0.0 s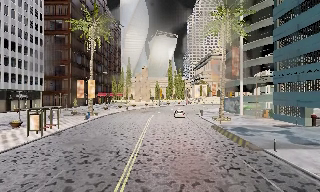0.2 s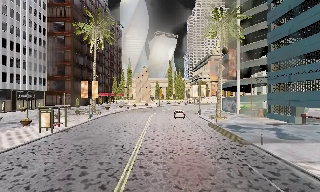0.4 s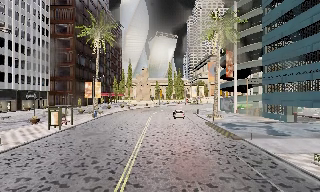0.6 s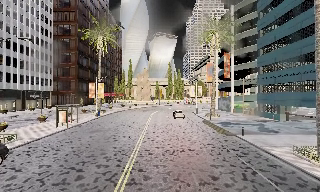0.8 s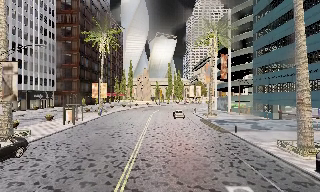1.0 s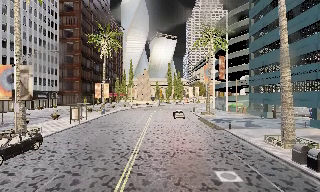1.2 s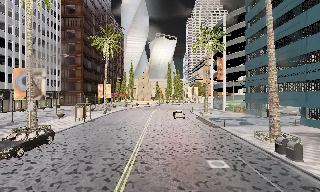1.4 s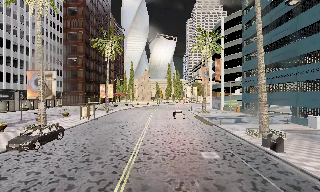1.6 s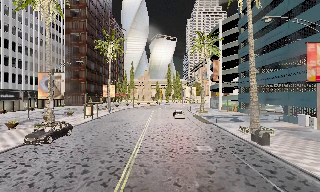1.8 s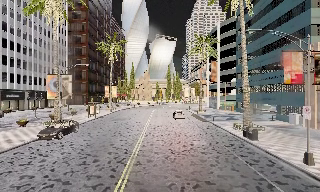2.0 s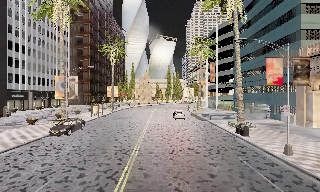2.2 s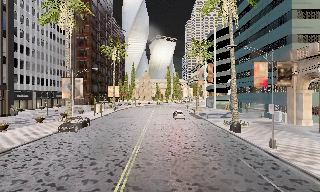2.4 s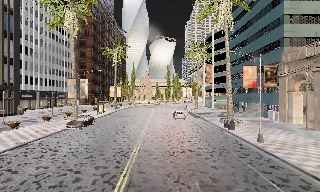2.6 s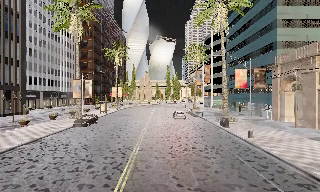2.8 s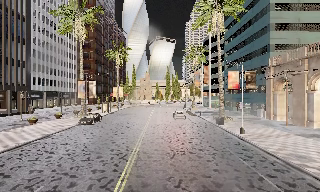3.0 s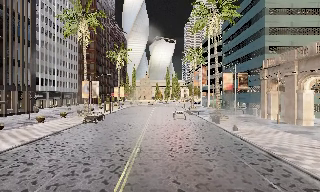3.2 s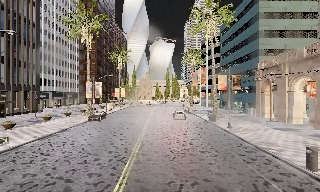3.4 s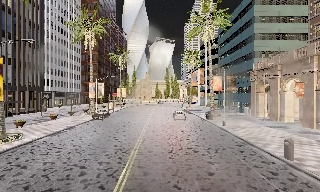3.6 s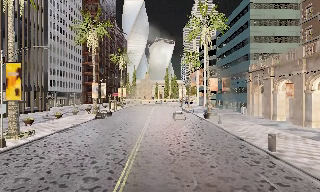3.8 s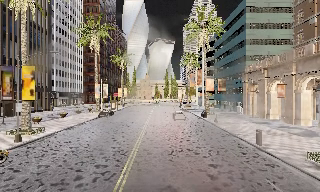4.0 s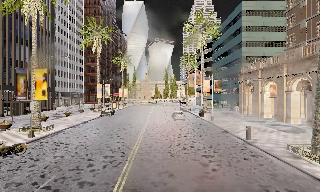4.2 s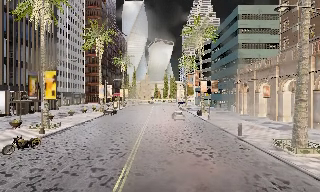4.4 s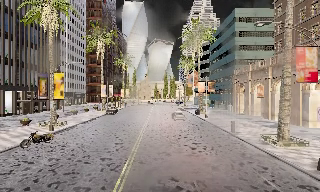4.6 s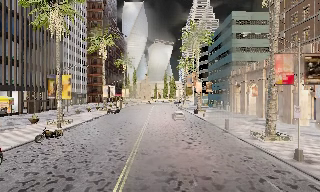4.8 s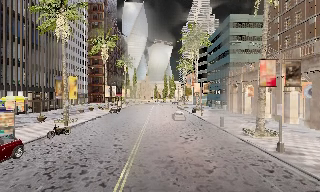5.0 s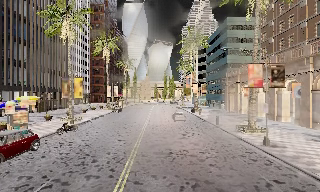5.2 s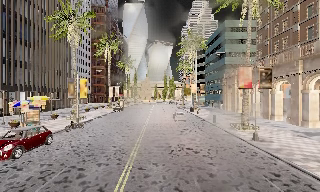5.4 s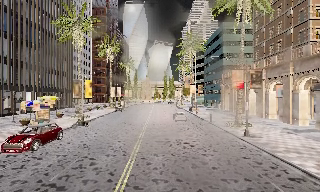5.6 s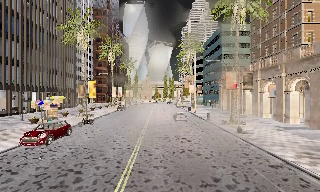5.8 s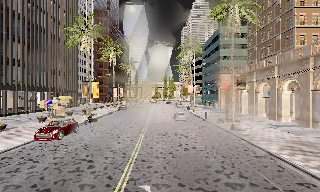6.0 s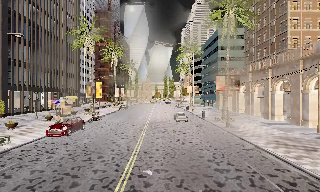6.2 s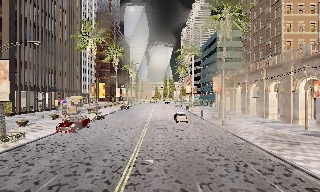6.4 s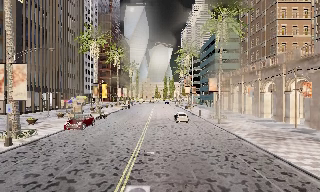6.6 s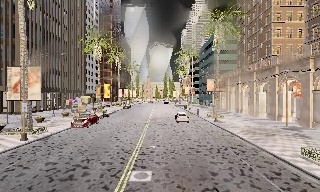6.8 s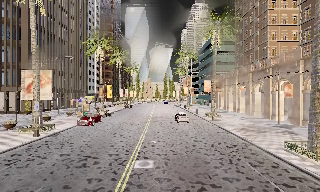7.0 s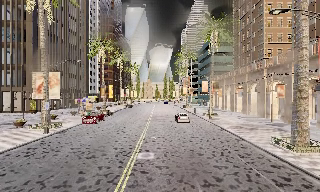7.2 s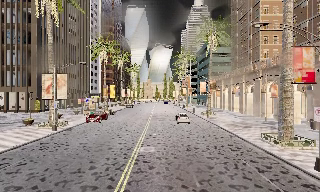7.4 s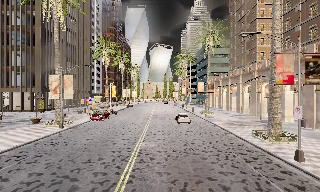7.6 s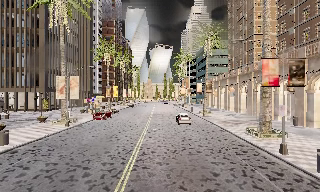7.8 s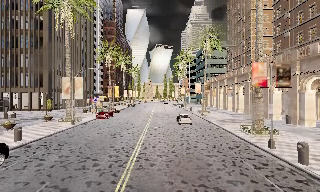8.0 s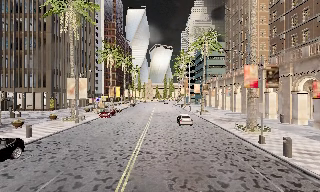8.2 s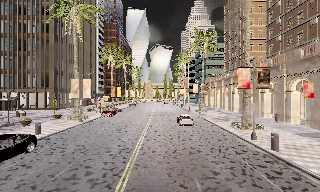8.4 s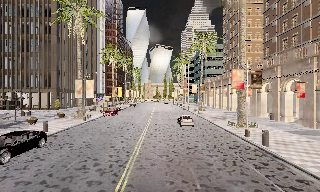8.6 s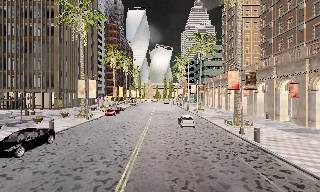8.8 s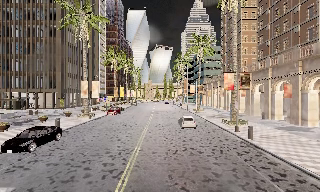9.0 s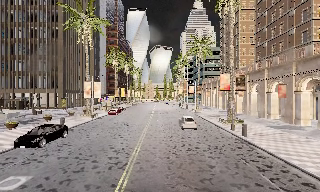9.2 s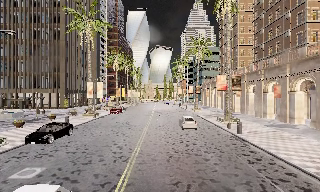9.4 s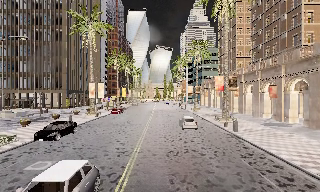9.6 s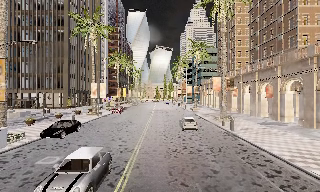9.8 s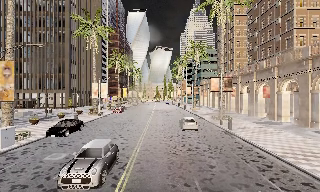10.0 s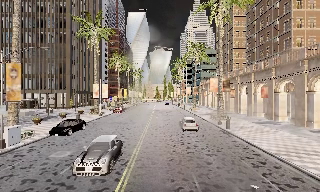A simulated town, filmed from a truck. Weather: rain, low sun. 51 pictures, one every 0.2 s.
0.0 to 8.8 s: The camera travels backward, about 60 m, so what stands in front gets smaller.
8.8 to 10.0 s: The camera travels backward, about 5 m, so what stands in front gets smaller. It loses speed.
The film runs backward here.
